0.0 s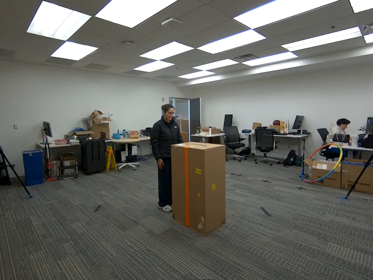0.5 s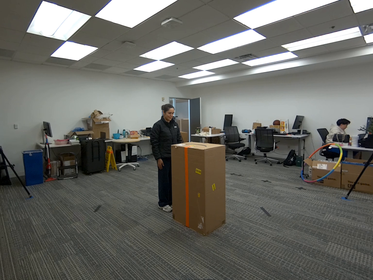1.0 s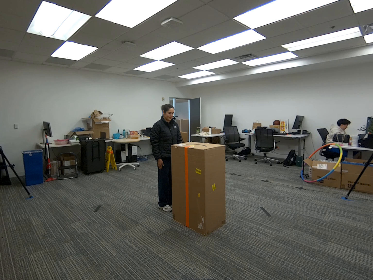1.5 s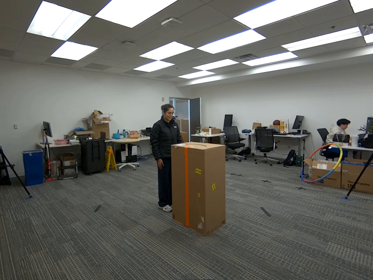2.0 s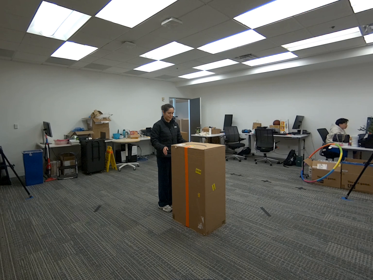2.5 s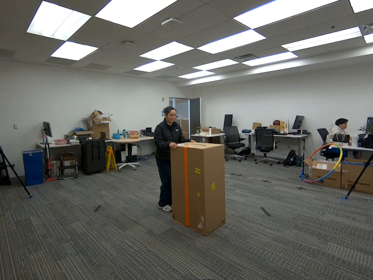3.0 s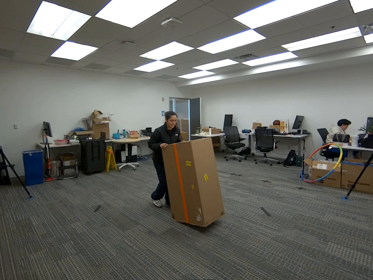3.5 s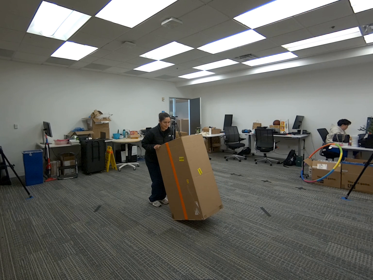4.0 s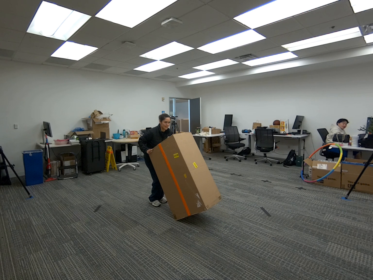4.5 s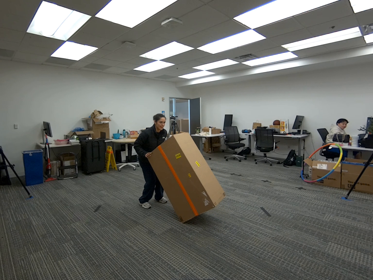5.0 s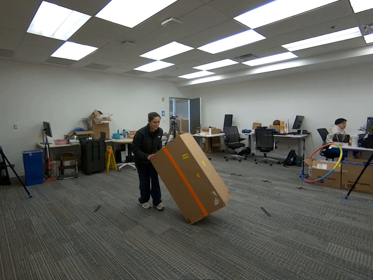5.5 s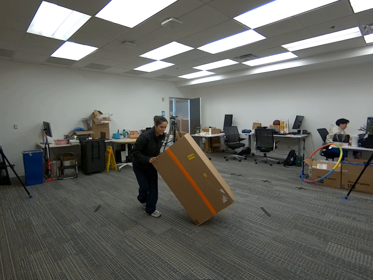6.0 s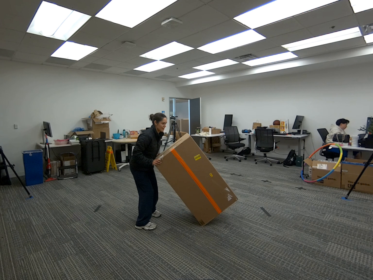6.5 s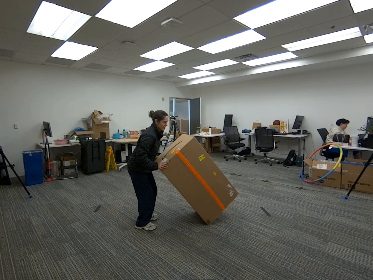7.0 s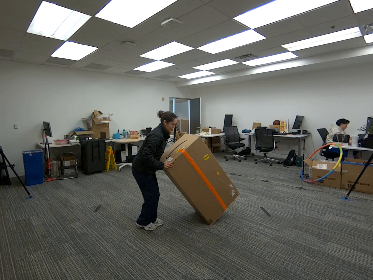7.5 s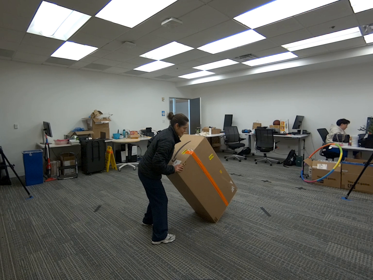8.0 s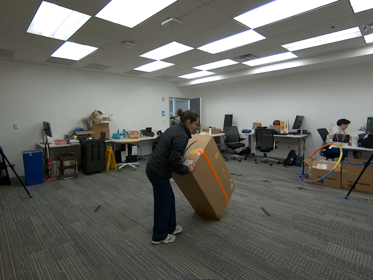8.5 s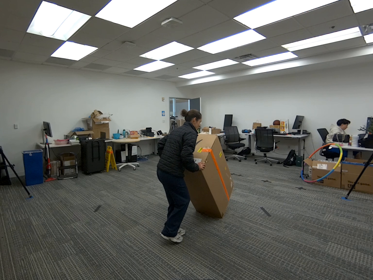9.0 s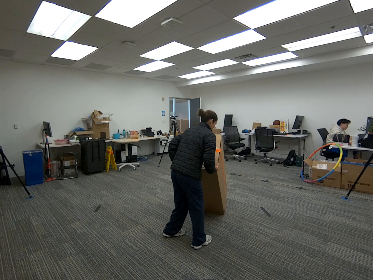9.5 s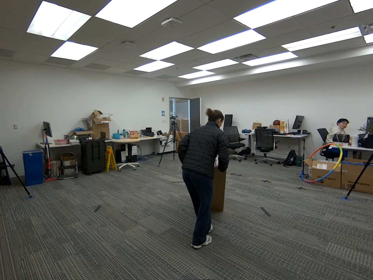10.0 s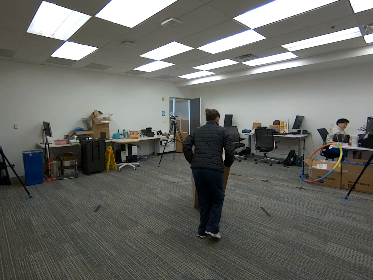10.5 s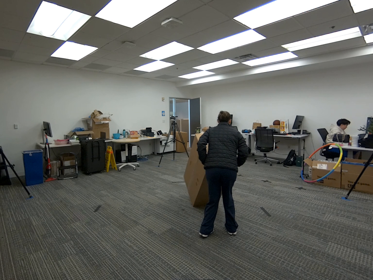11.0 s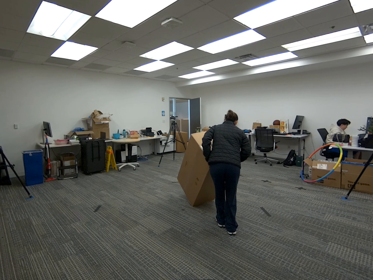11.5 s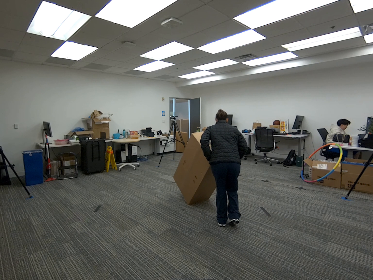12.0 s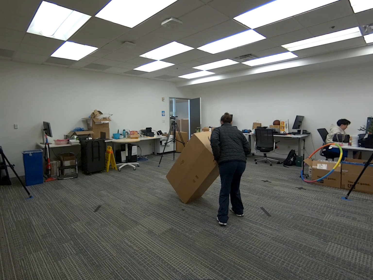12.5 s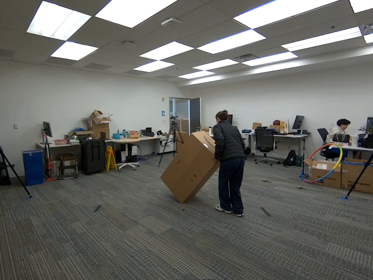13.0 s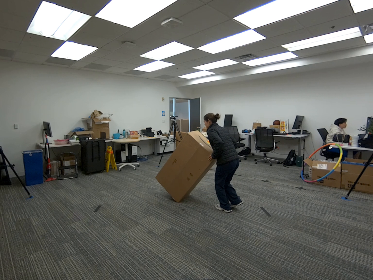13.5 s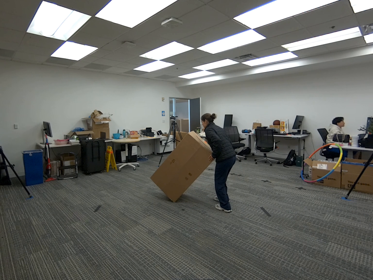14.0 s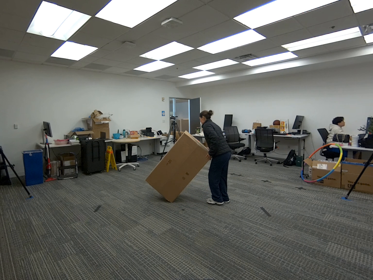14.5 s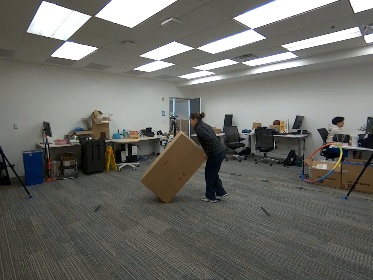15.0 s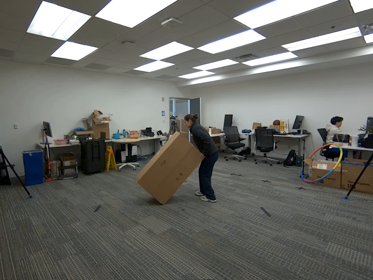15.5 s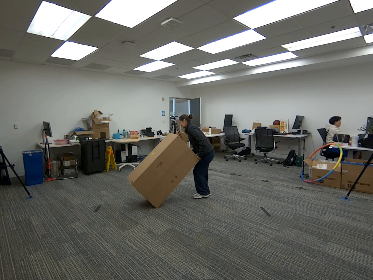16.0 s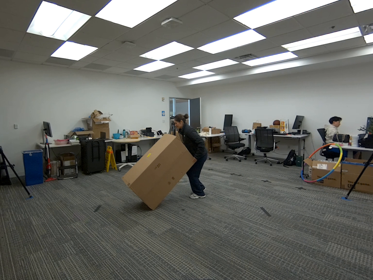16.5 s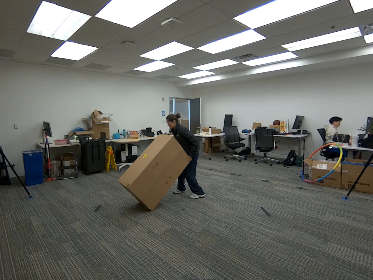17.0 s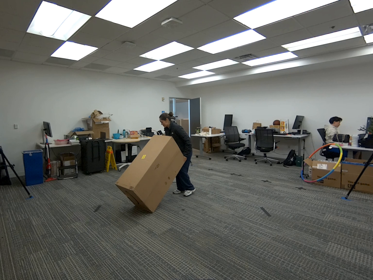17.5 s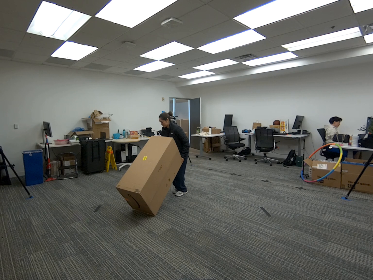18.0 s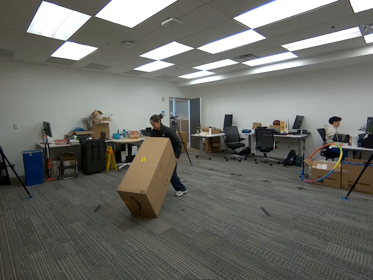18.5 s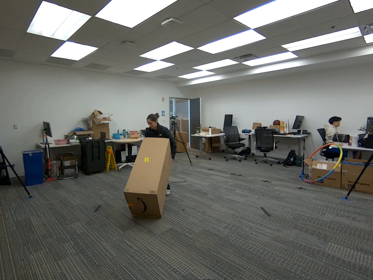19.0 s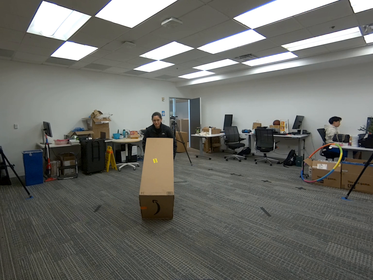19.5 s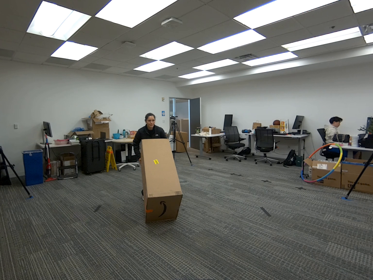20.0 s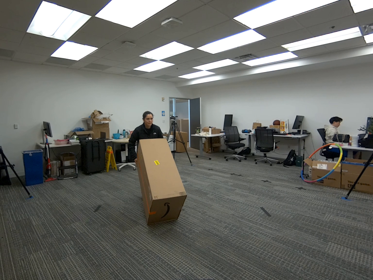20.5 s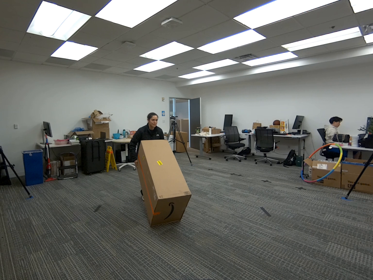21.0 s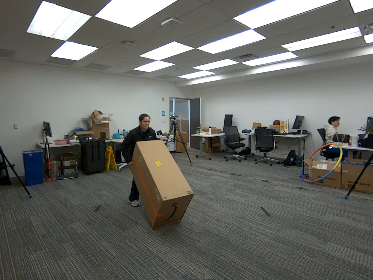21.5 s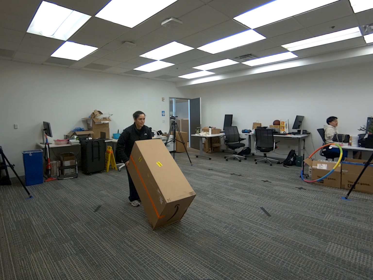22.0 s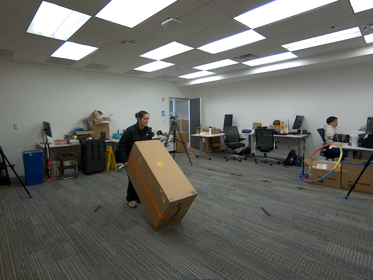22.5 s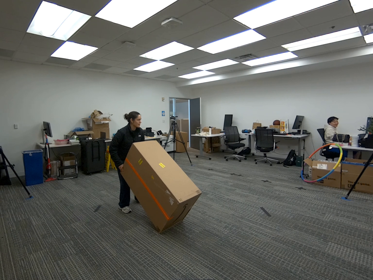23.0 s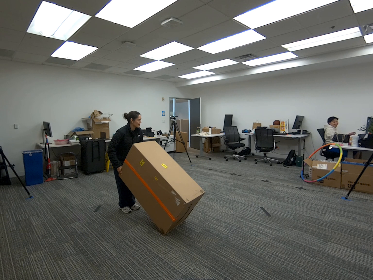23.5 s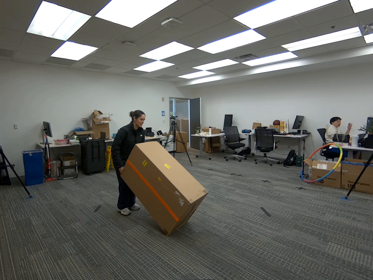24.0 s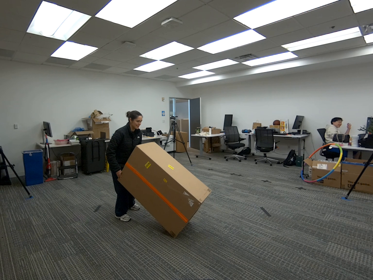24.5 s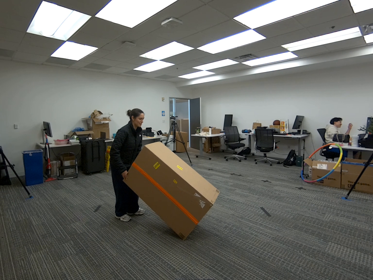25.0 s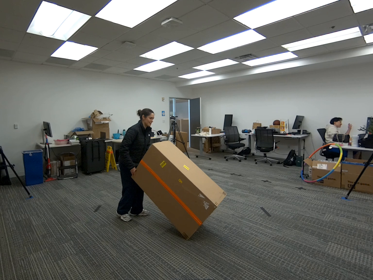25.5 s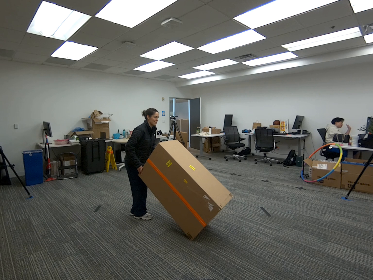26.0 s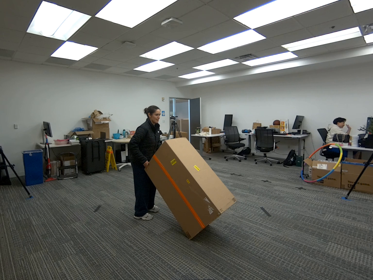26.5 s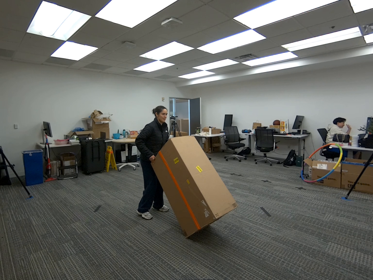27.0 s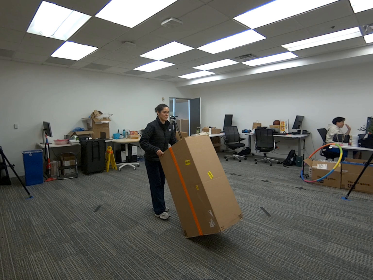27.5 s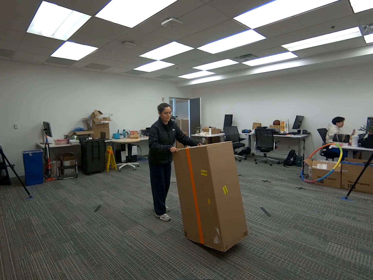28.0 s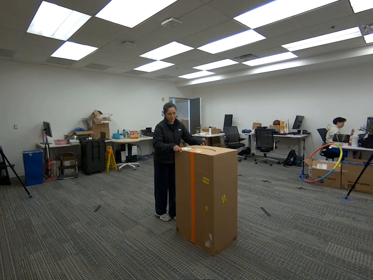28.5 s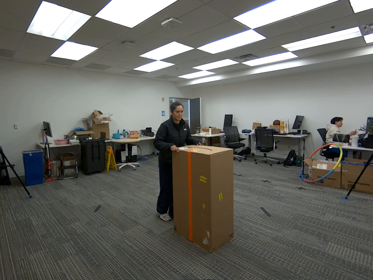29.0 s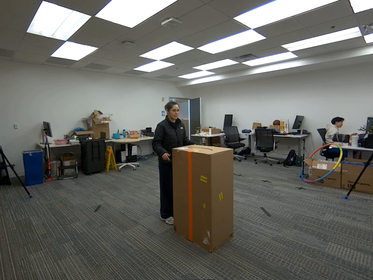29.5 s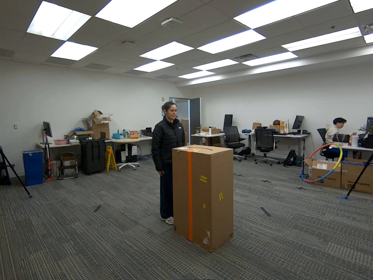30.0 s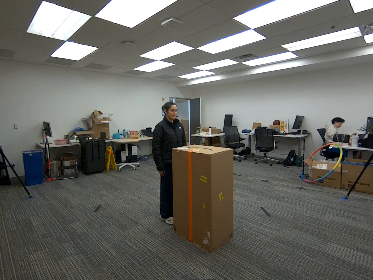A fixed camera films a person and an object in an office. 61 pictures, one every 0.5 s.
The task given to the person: Walk to the giant cardboard box and bend down slightly. Place both hands on the box and push it around within the bounding area. Continue pushing the box until you are finished.
